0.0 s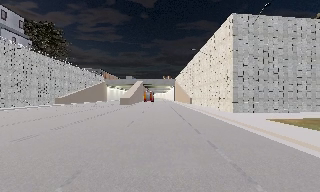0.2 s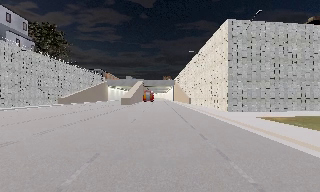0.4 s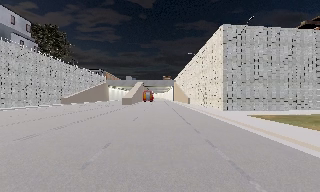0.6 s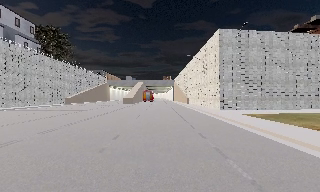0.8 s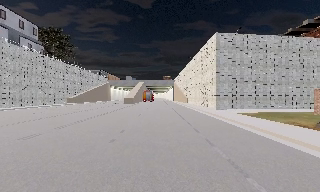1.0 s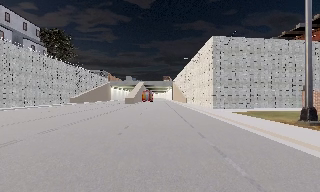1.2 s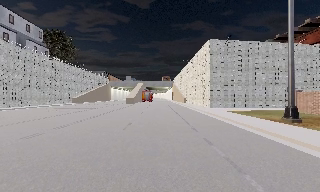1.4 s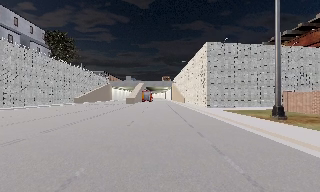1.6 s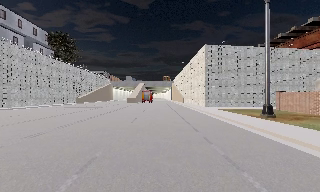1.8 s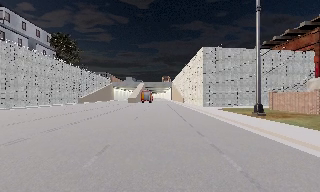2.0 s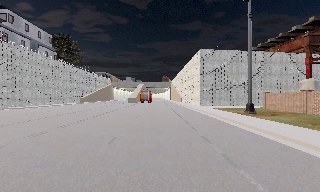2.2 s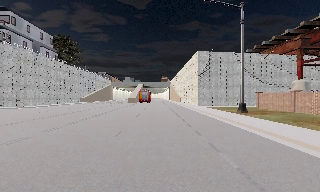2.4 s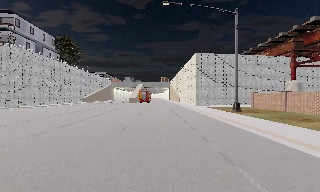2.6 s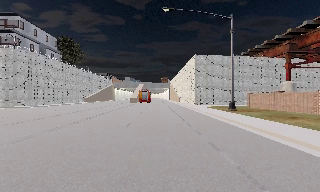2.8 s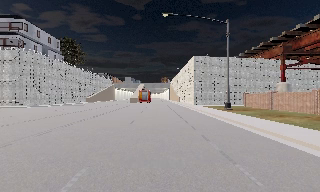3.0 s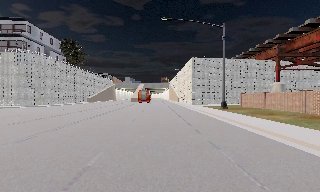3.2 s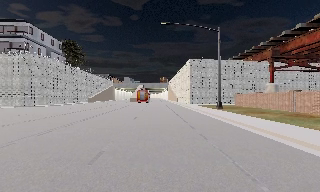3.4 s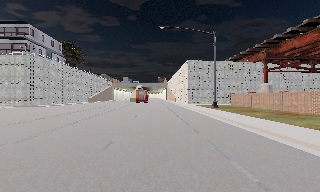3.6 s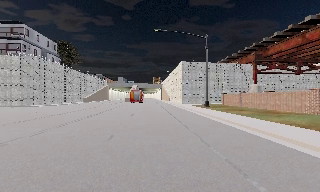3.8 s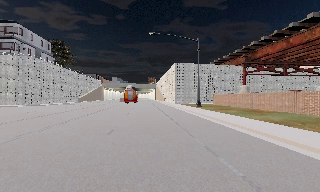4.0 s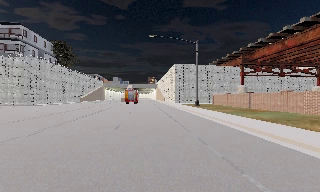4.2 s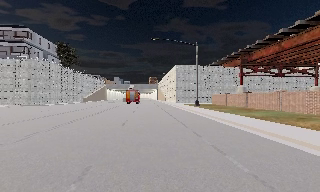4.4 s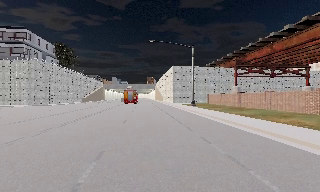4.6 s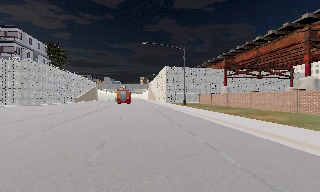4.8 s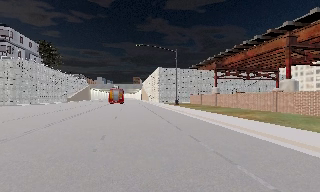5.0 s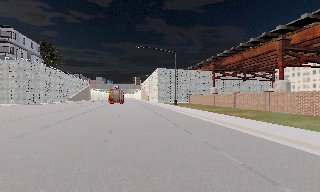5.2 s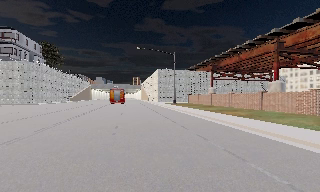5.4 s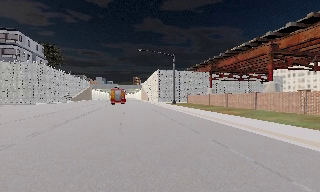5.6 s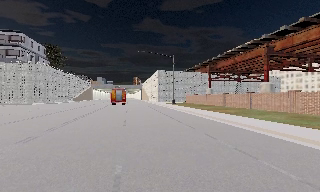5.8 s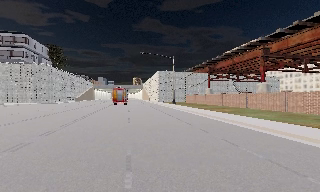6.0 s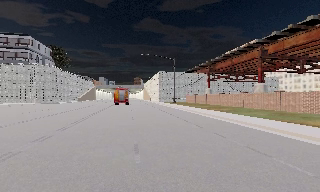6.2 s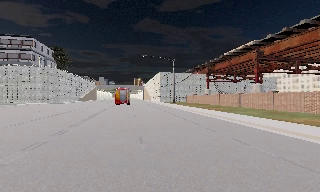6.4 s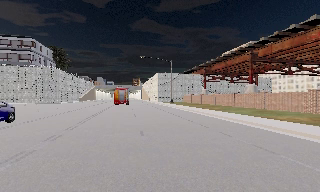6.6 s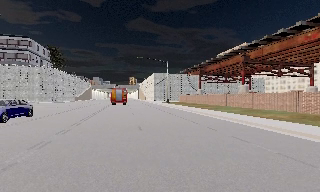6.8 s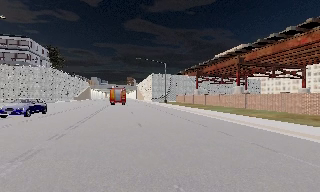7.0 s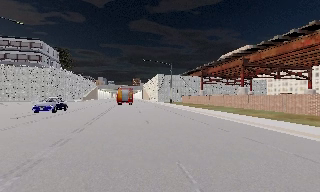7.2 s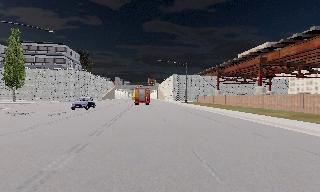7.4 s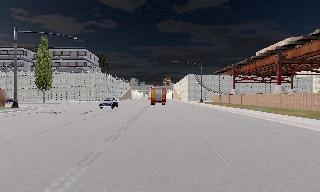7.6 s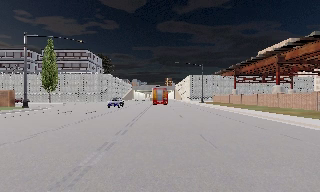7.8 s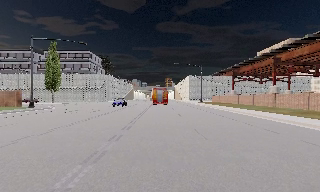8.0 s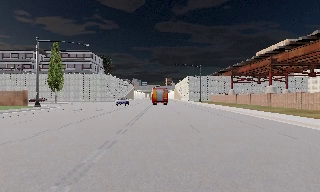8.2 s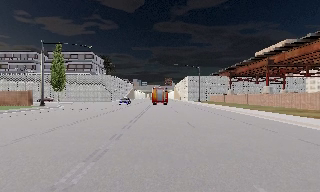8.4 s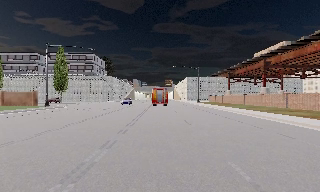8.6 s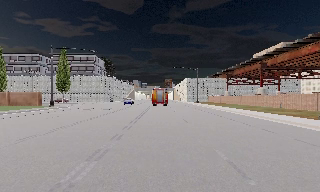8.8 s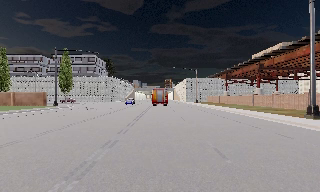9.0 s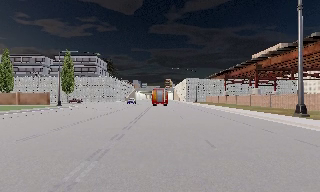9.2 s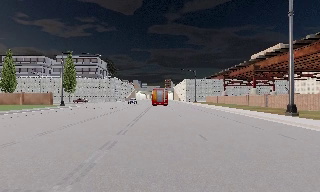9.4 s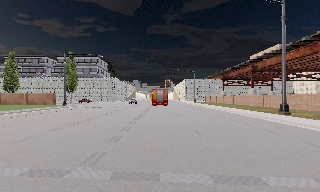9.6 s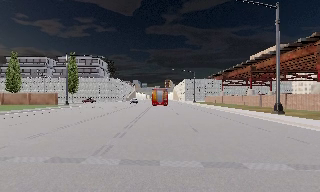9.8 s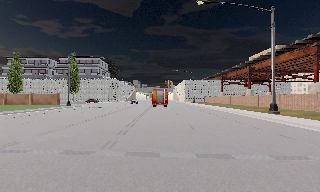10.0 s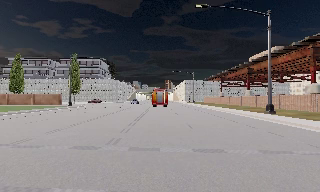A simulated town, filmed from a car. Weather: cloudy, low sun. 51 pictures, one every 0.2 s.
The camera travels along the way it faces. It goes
backward.
0.0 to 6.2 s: The camera pans to its right, which is clockwise from overhead, by about 10 degrees. It travels backward, about 35 m, so what stands in front gets smaller.
6.2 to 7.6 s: The scene slides to the right, as the camera pans about 10 degrees to its left. It travels backward, about 7 m, so what stands in front gets smaller.
7.6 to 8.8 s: The camera travels backward, about 6 m, so what stands in front gets smaller.
8.8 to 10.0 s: The camera travels backward, about 4.5 m, so what stands in front gets smaller. It loses speed.
The film runs backward here.
